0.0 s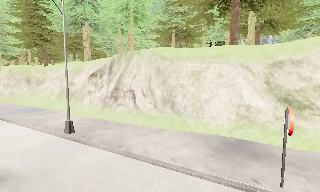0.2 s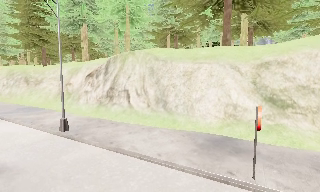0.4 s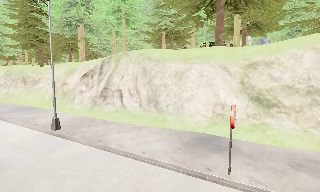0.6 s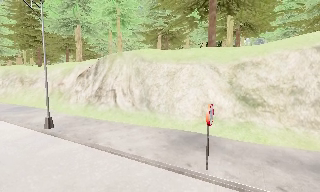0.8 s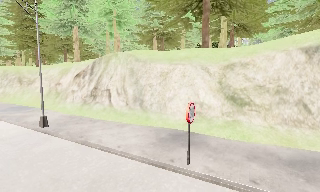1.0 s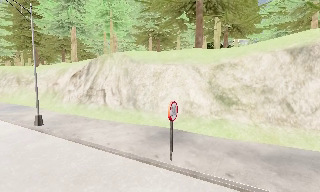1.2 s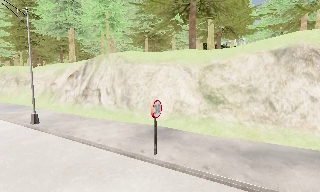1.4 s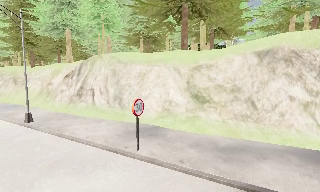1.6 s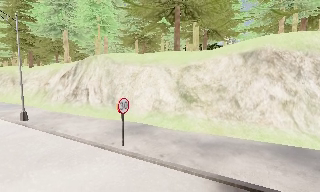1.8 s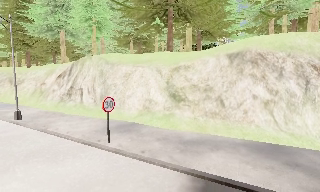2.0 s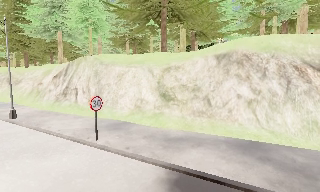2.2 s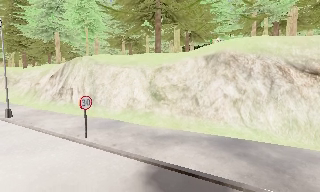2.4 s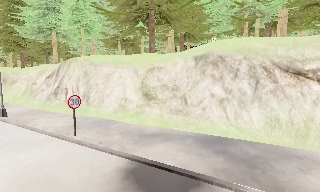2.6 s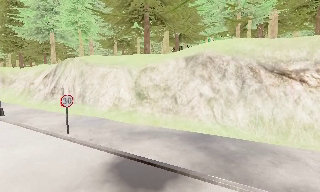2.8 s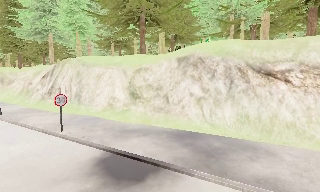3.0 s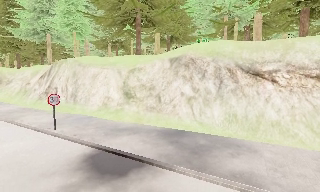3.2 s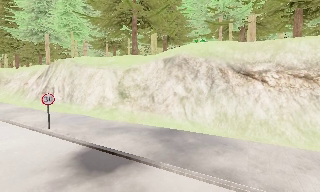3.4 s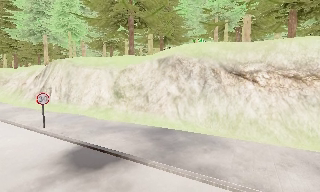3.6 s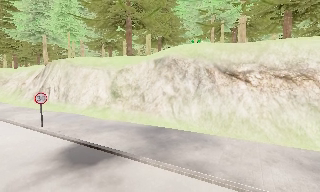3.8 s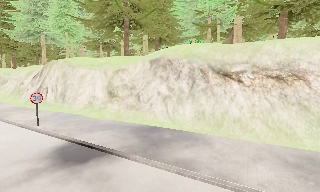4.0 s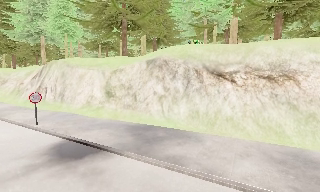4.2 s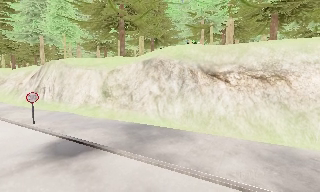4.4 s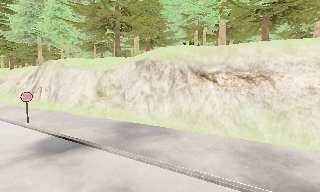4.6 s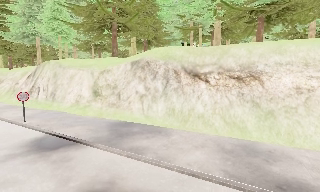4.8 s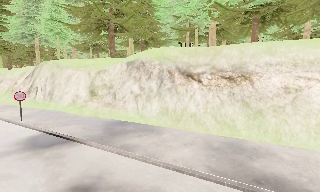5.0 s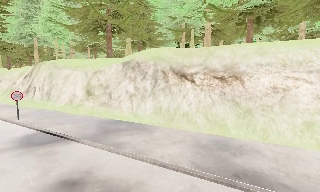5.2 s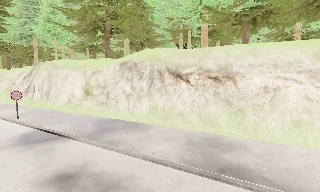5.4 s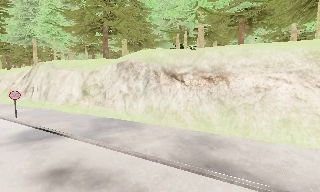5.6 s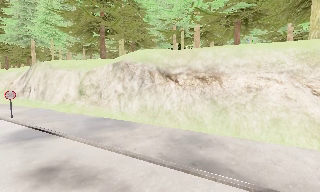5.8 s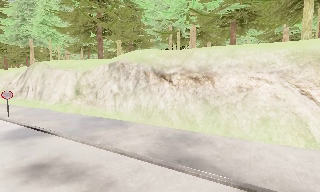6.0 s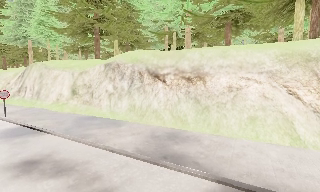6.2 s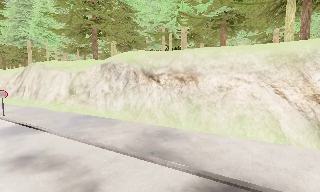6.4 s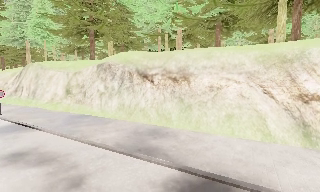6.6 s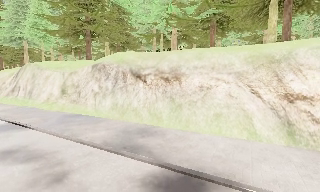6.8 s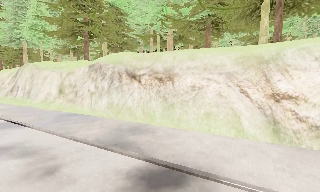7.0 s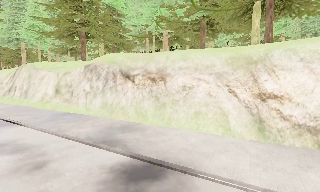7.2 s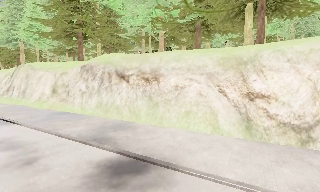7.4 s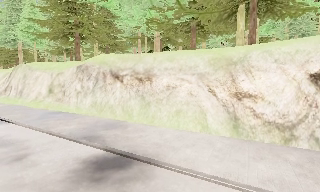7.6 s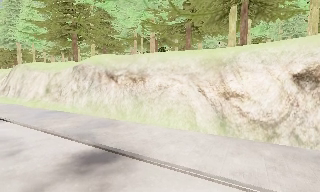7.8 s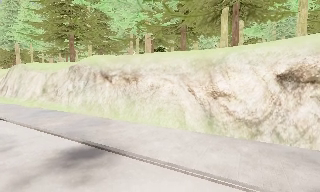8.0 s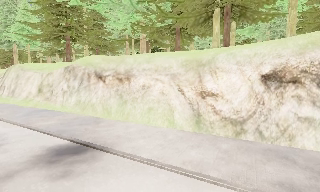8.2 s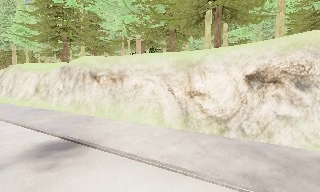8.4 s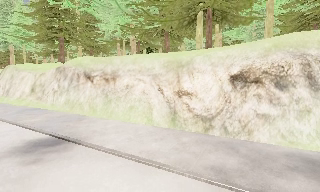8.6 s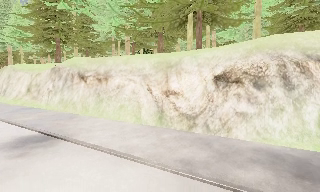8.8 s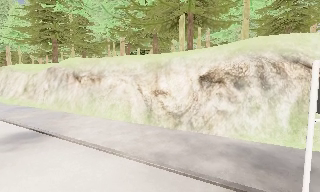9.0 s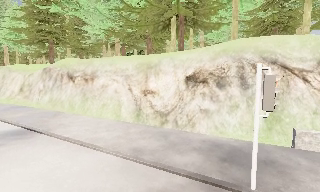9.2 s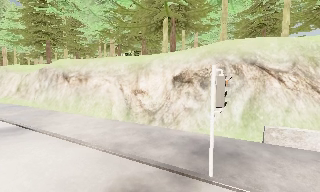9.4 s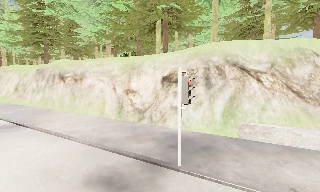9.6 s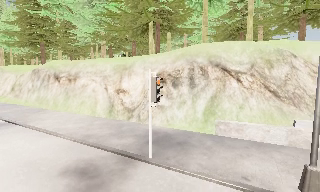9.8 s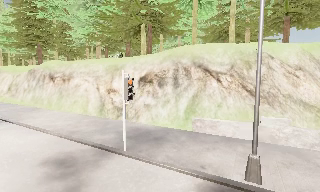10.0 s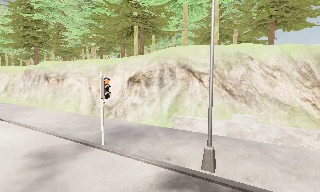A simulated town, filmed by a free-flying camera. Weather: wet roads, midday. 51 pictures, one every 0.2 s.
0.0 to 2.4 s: The camera travels to its right and backward, about 9 m, so close, fixed things drift to the left.
2.4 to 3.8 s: The camera travels to its right and backward, about 4 m, so close, fixed things drift to the left. It loses speed.
3.8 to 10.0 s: The camera travels to its right and backward, about 25 m, so close, fixed things drift to the left. It gains speed.
The film runs forward here.
